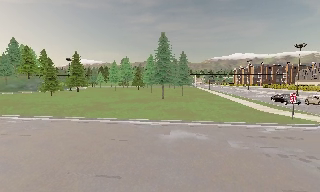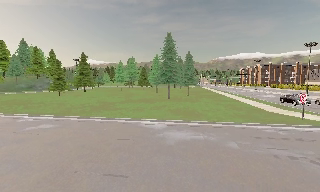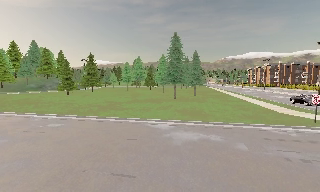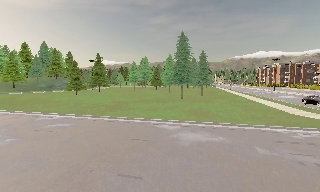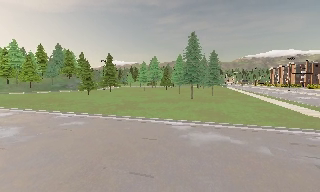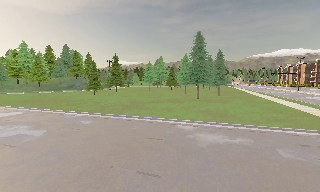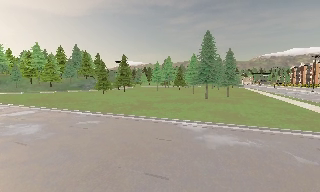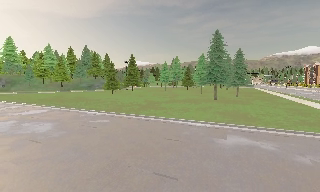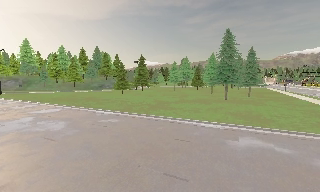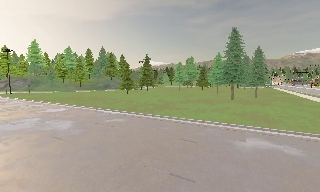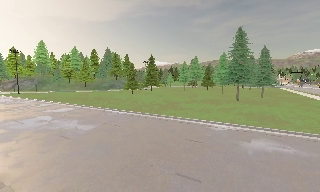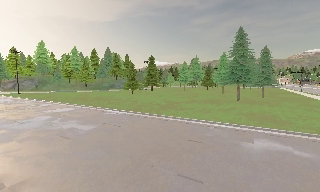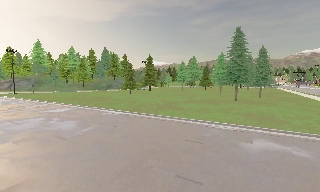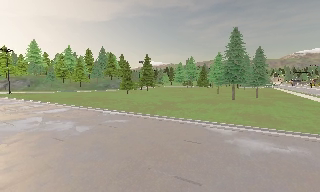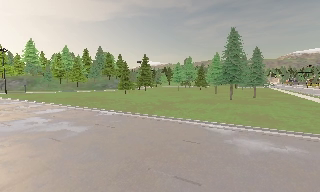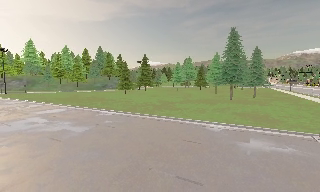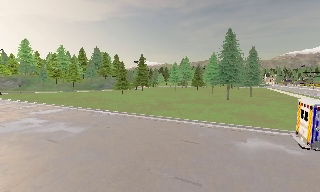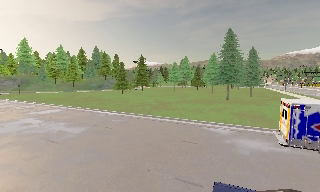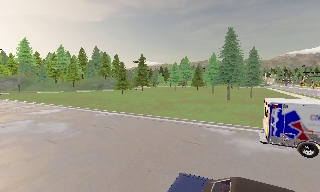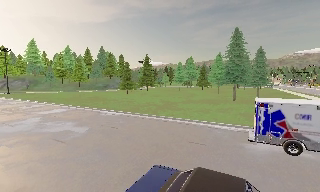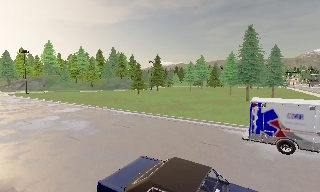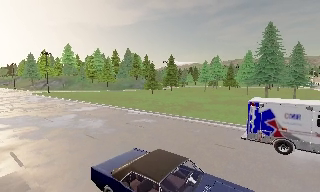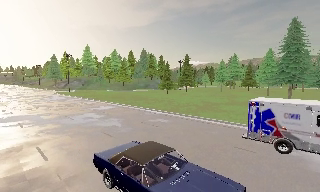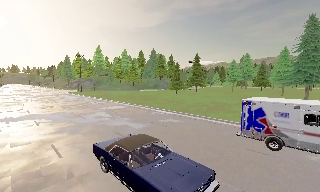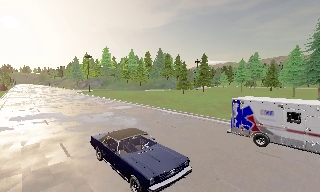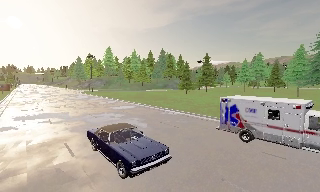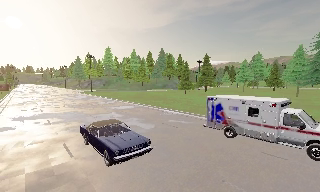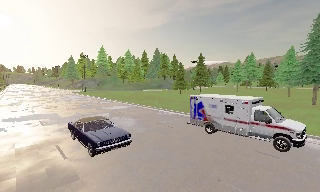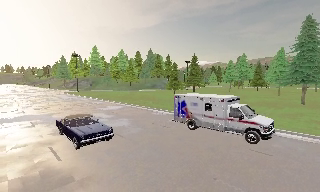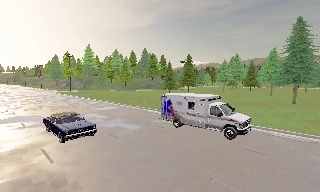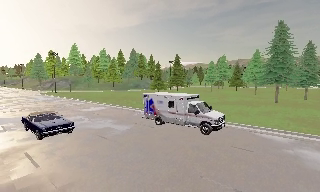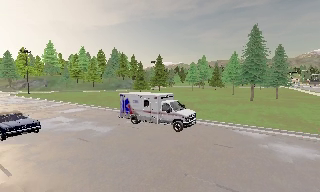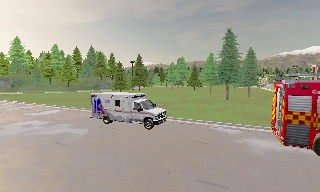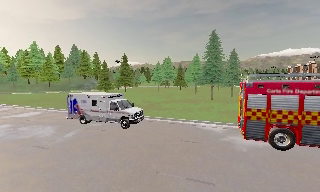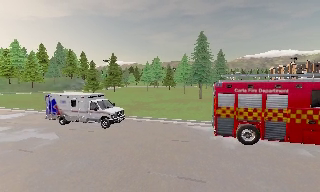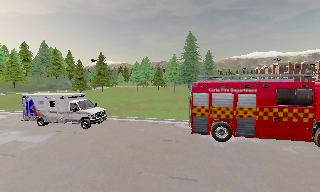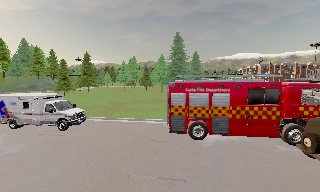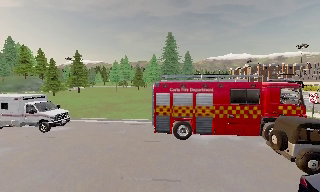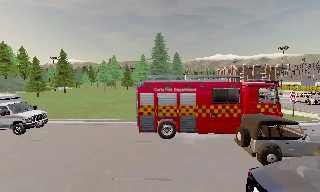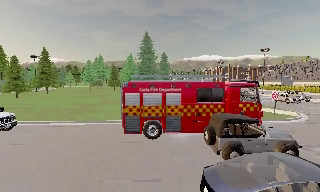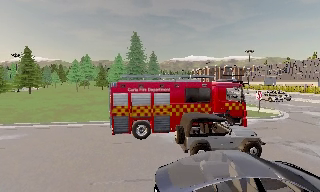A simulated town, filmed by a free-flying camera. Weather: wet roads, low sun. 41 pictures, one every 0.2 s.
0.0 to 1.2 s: The camera pans to its left, which is counterclockwise from overhead, by about 15 degrees.
1.2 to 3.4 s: The camera travels to its left, about 0.5 m, so close, fixed things drift to the right.
3.4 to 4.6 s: The scene slides to the right, as the camera pans about 20 degrees to its left.
4.6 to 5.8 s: The camera shifts only a little, or ends up much as it began.
5.8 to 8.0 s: The camera pans to its right, which is clockwise from overhead, by about 50 degrees. It travels to its left, about 0.5 m.
The film runs backward here.
